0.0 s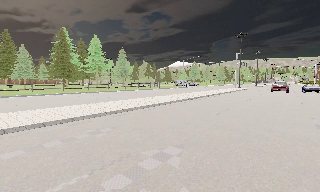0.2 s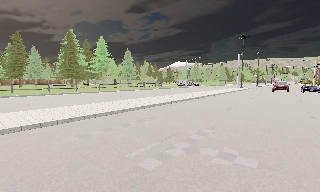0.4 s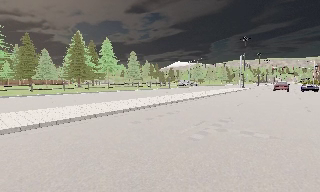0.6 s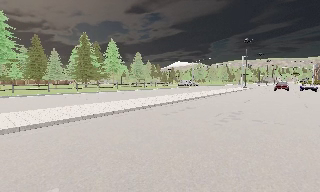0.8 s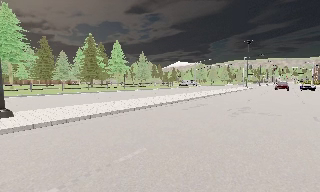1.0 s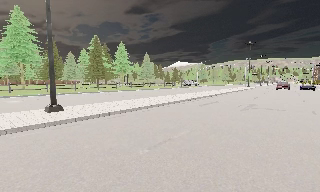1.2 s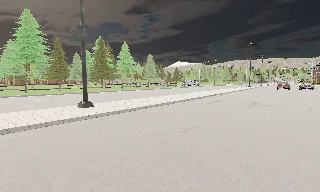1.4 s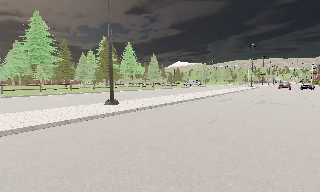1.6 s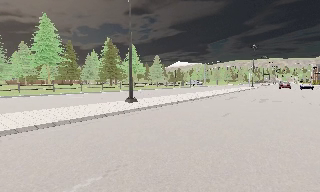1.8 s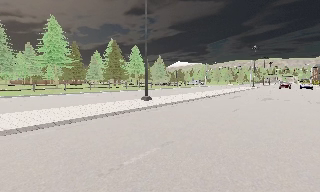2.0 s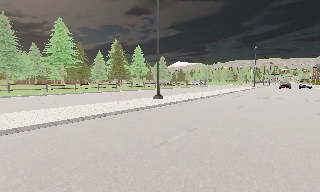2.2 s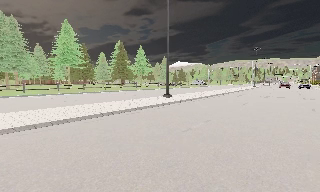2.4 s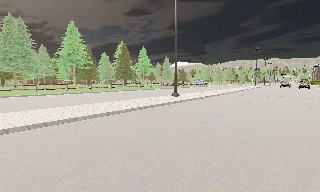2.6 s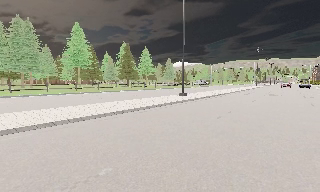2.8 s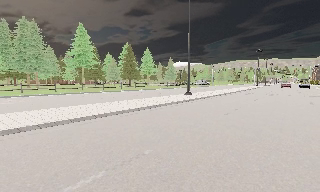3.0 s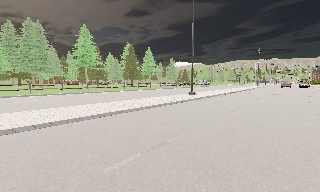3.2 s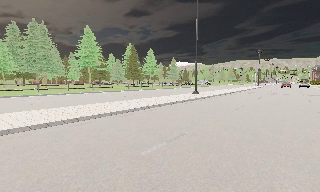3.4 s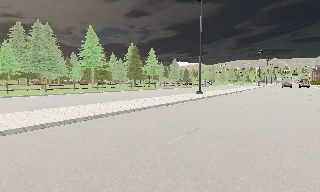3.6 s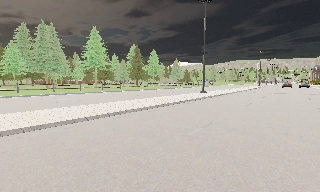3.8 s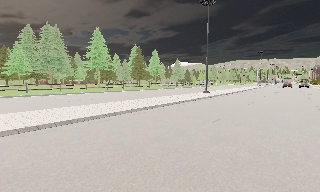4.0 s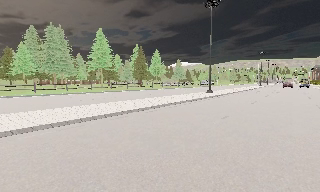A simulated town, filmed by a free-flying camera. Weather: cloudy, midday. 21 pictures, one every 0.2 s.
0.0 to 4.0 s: The camera travels backward and to its left, about 30 m, so what stands in front gets smaller. It loses speed.
The film runs backward here.
